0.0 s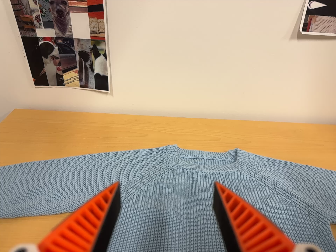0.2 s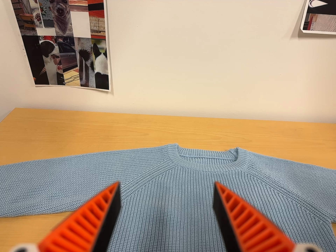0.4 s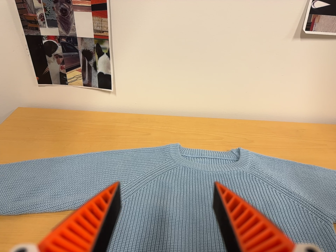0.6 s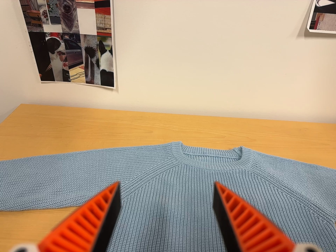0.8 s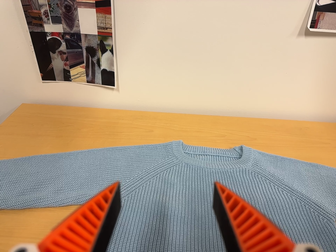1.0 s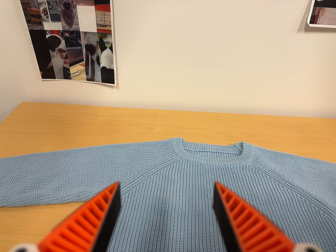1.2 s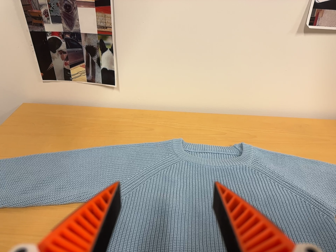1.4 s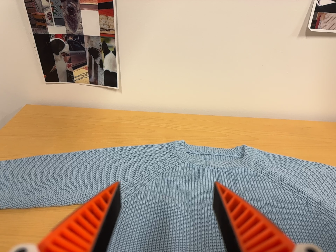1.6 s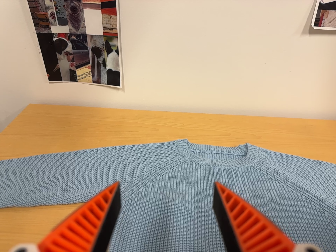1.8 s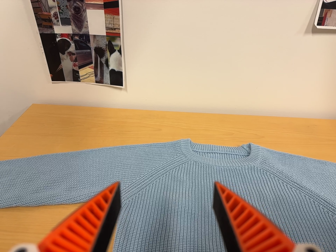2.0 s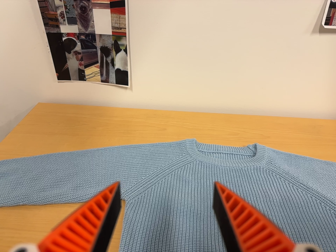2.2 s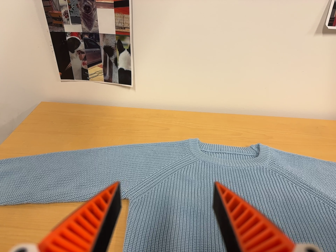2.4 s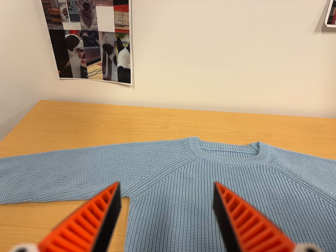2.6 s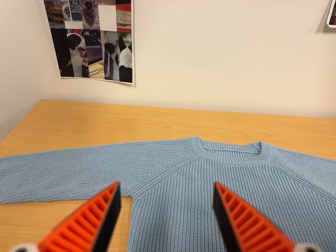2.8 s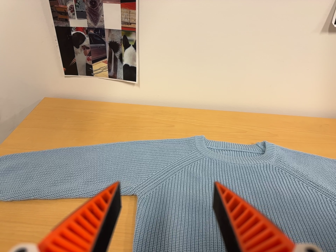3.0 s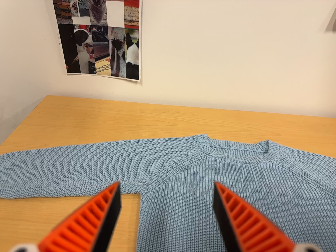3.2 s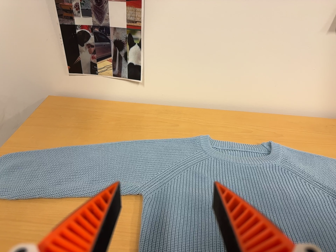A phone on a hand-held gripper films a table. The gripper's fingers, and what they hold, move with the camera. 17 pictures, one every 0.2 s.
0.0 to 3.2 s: The camera travels to its left, about 6 cm, so close, fixed things drift to the right.
The film runs forward here.
